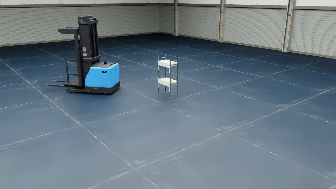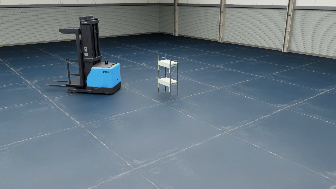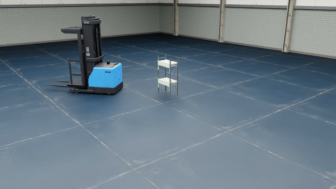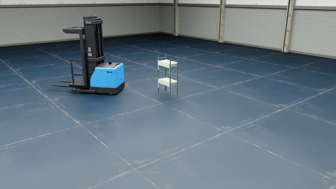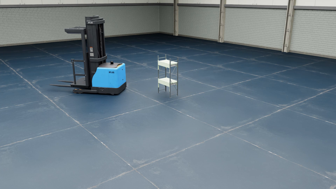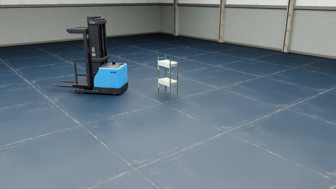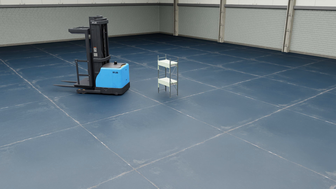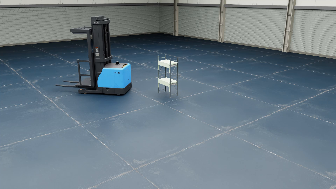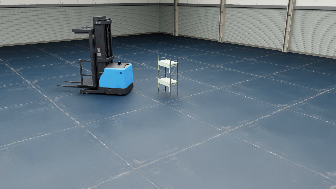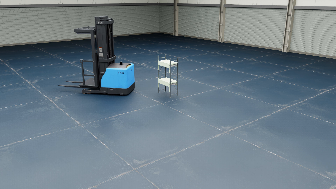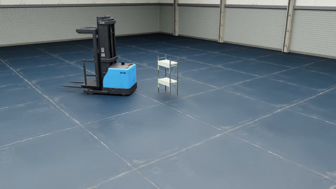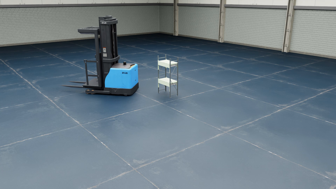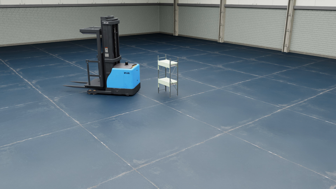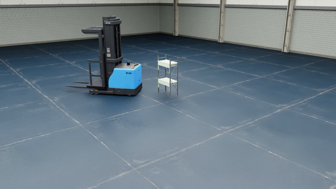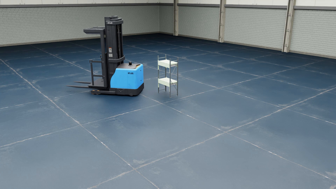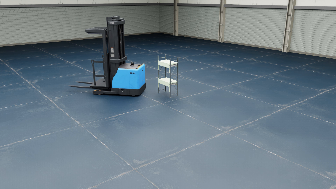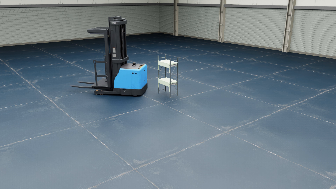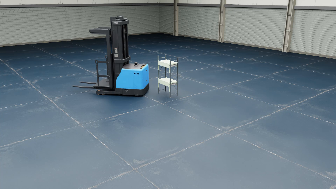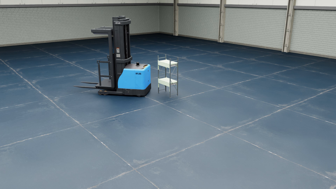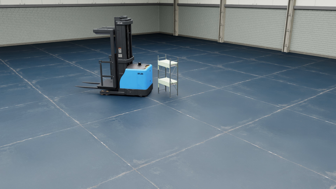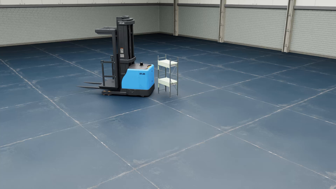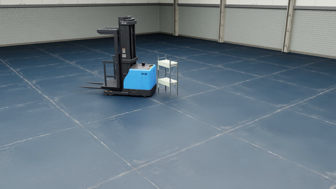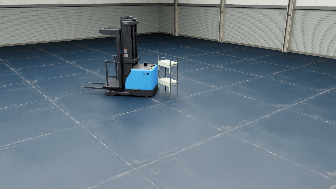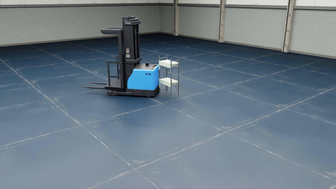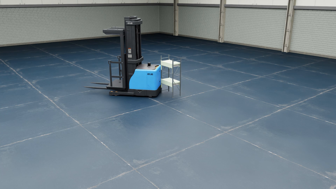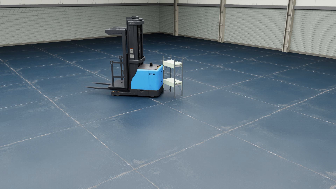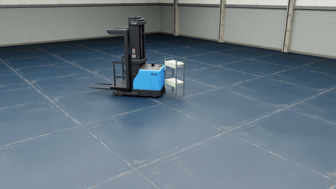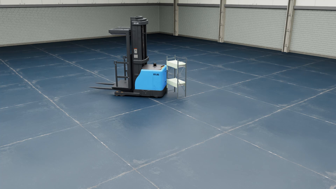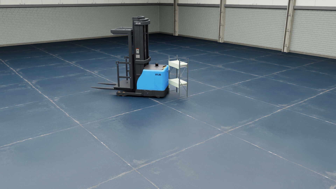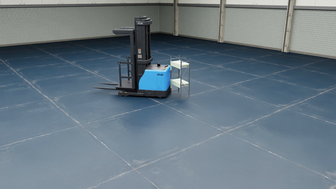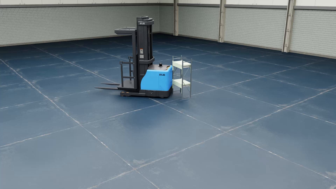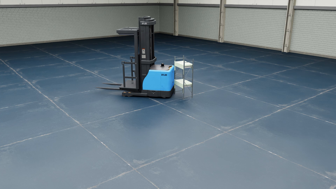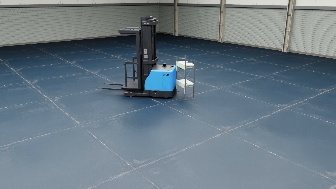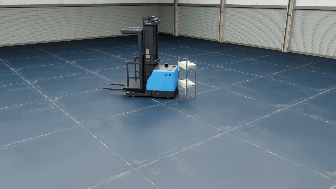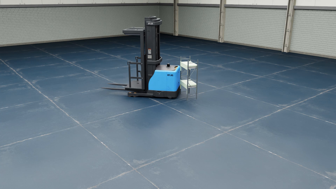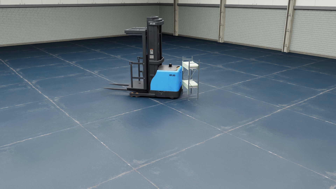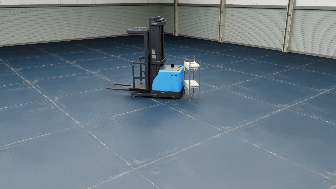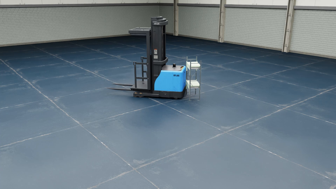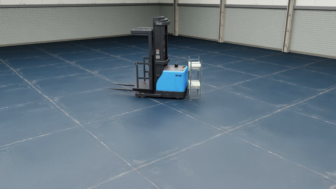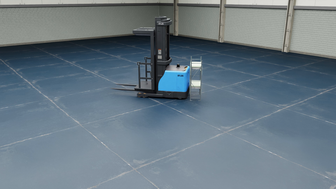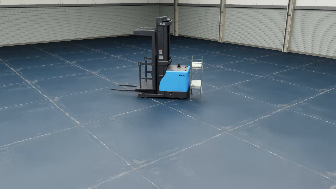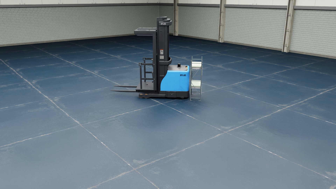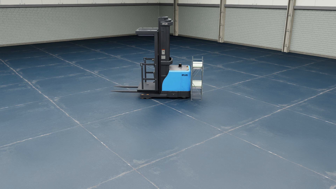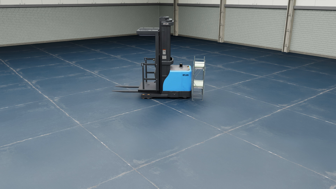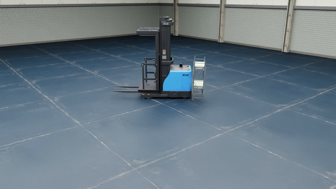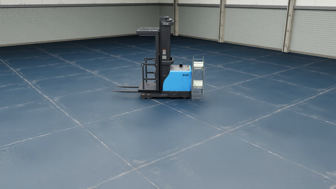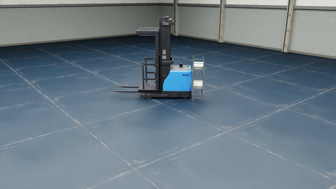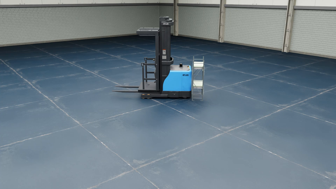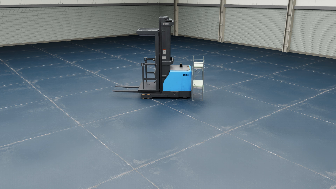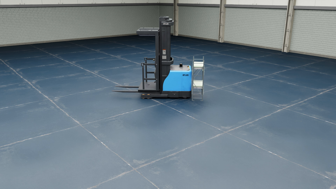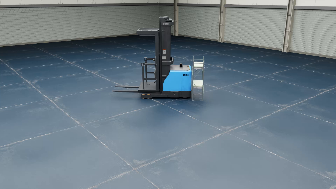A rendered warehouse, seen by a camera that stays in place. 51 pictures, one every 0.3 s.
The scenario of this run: A forklift runs into an object in its way.
